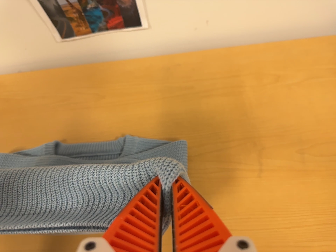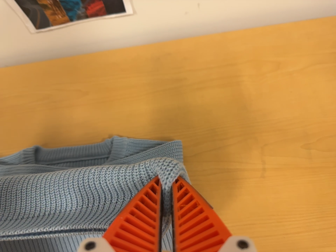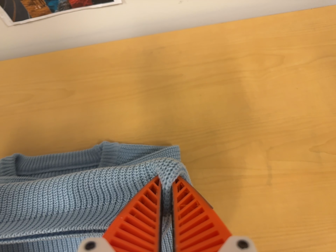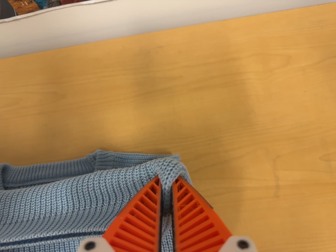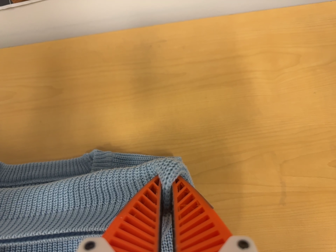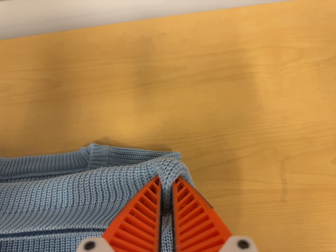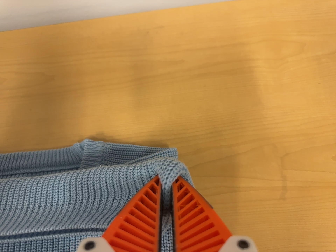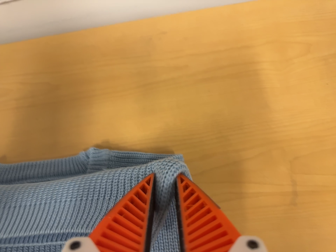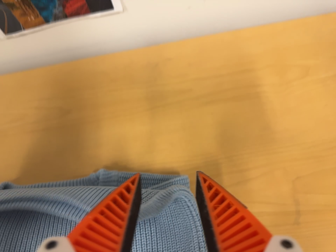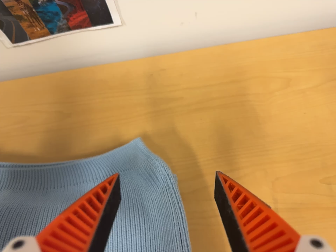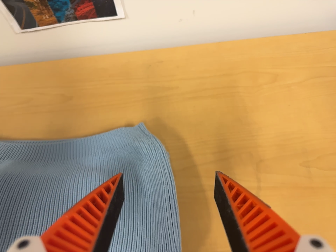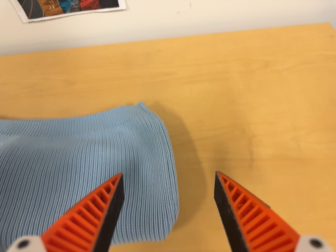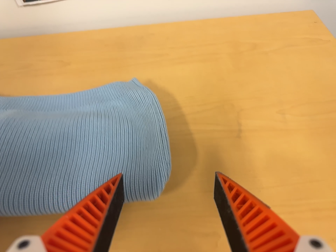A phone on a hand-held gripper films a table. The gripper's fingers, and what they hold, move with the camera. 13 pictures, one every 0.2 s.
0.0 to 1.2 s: The camera travels forward, about 16 cm, so what stands in front looms larger. Its aim tips toward the bottom of its view by about 10 degrees.
1.2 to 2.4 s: The camera travels toward the bottom of its view and backward, about 18 cm. Its aim tips toward the top of its view by about 10 degrees.
The film runs forward here.
